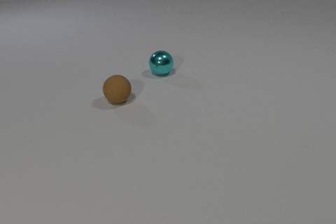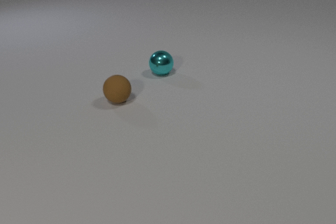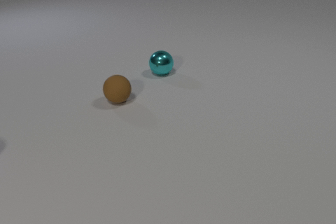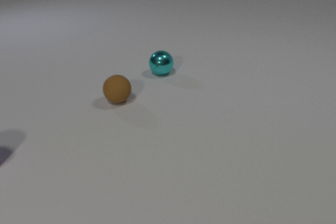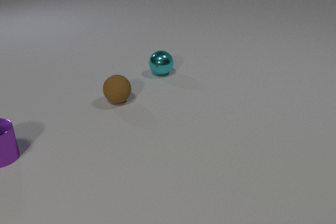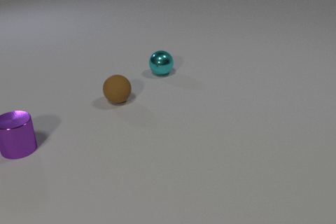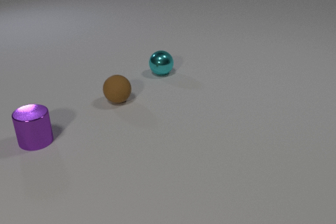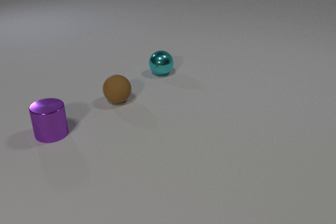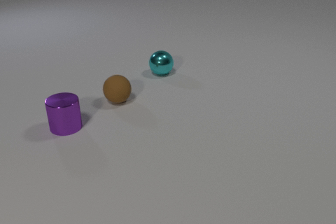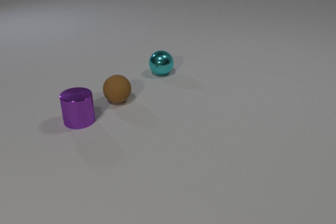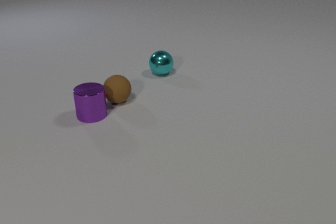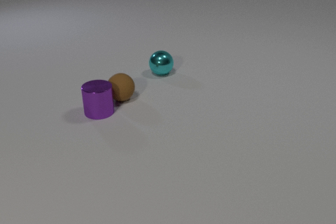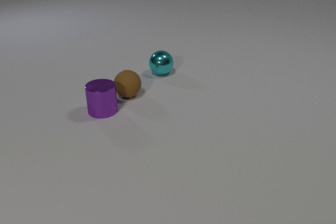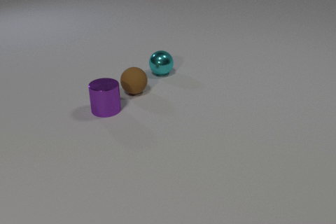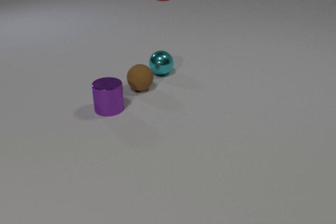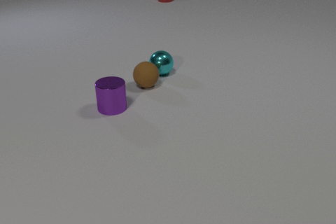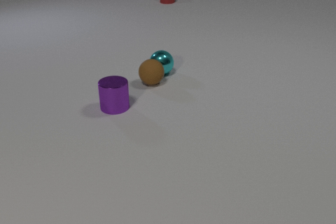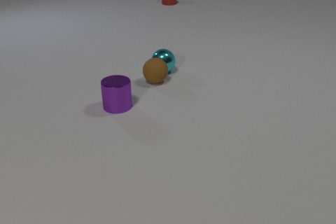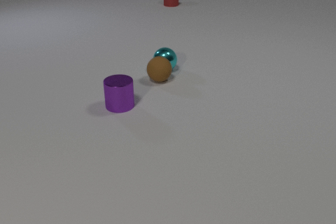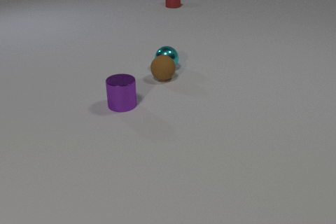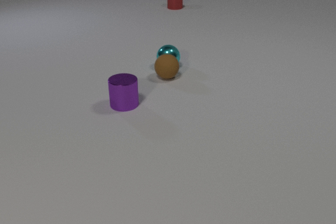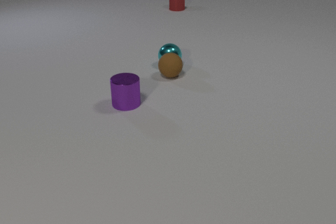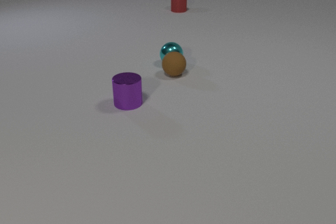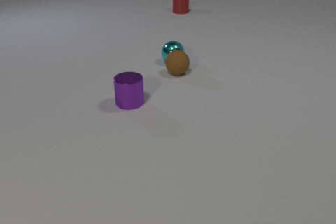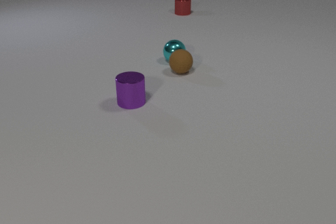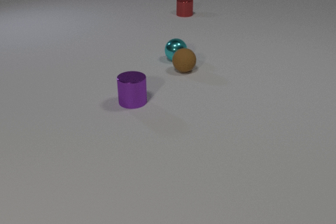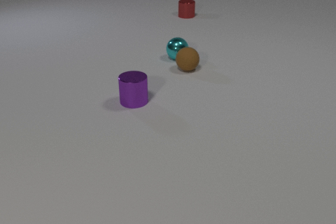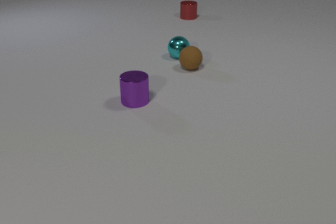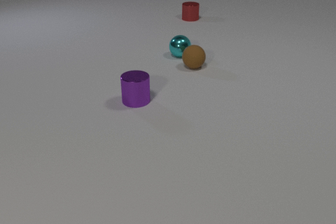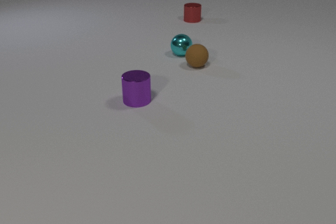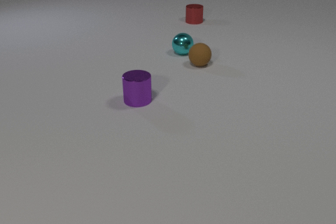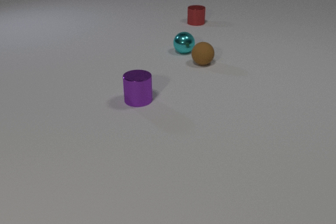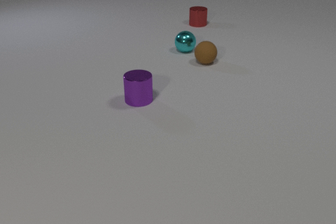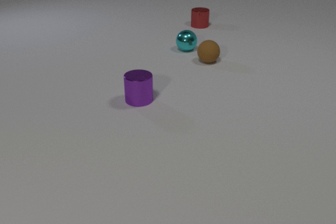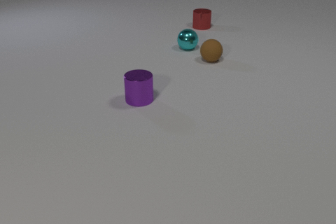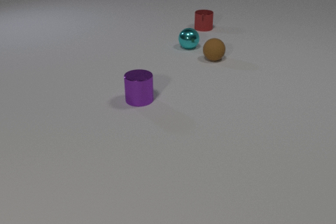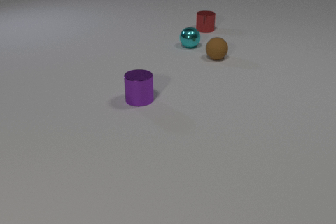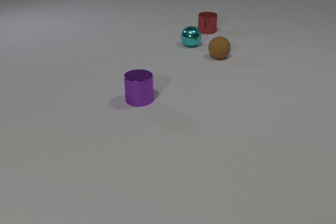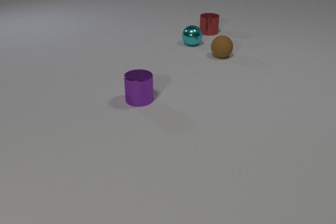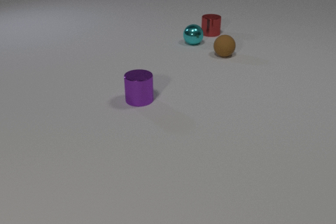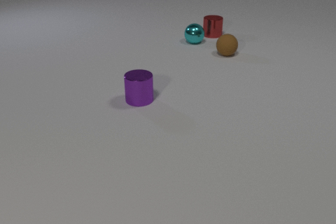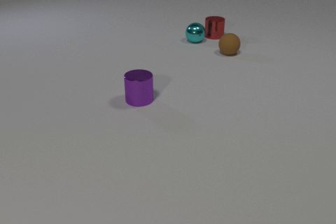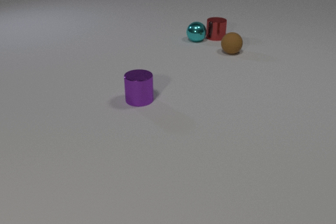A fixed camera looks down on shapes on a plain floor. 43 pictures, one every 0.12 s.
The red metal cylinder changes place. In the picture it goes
toward the camera.
The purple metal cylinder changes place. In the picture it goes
to the right.
0.00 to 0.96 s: The purple metal cylinder comes in at the left edge, slides to the right and away from the camera.
0.96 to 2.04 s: The purple metal cylinder slides to the right and away from the camera. The brown rubber sphere rolls away from the camera and to the right. The red metal cylinder comes in at the top edge, slides toward the camera. The purple metal cylinder and the brown rubber sphere collide. The brown rubber sphere and the cyan metal sphere collide.
2.04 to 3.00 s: The purple metal cylinder slides to the right and away from the camera. The brown rubber sphere rolls to the right and away from the camera. The cyan metal sphere rolls away from the camera and to the right. The red metal cylinder slides toward the camera.
3.00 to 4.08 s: The purple metal cylinder slides to the right. The brown rubber sphere rolls away from the camera and to the right. The cyan metal sphere rolls away from the camera. The red metal cylinder slides toward the camera and to the right.
4.08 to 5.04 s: The brown rubber sphere rolls away from the camera and to the right. The cyan metal sphere rolls away from the camera. The red metal cylinder slides toward the camera and to the right.
What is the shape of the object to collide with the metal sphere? sphere.
What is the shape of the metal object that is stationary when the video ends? cylinder.
Are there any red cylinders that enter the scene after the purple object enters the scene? yes.
